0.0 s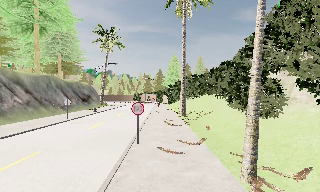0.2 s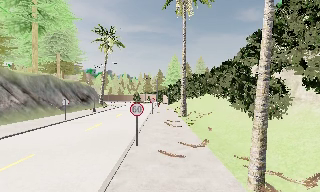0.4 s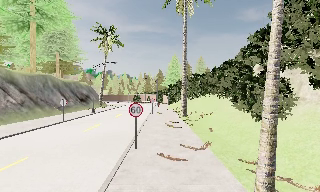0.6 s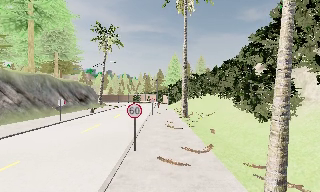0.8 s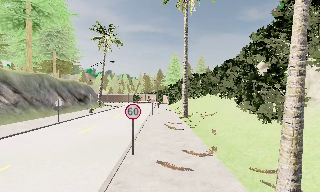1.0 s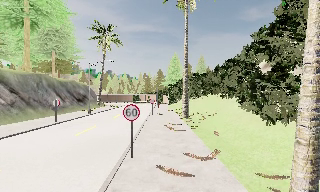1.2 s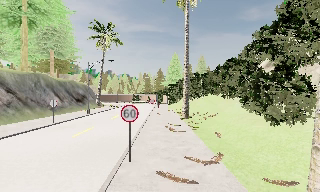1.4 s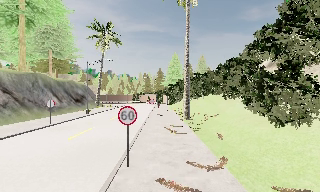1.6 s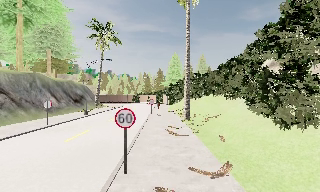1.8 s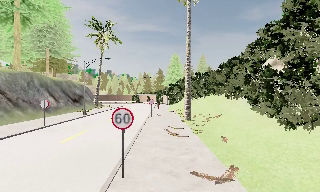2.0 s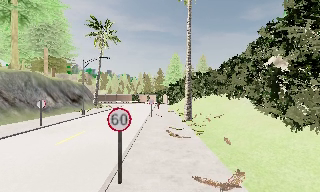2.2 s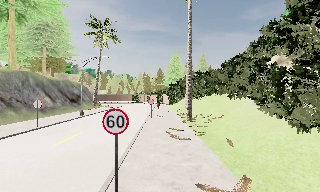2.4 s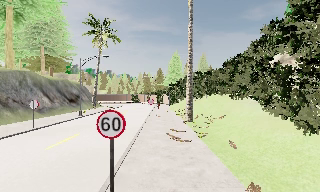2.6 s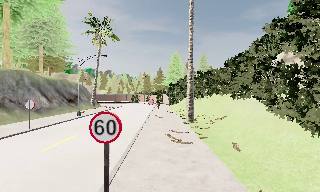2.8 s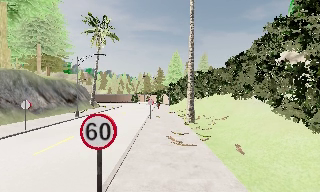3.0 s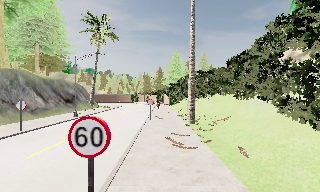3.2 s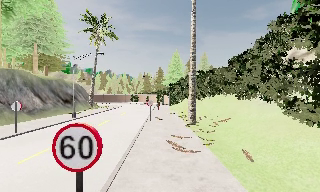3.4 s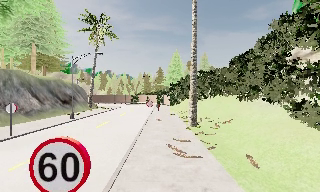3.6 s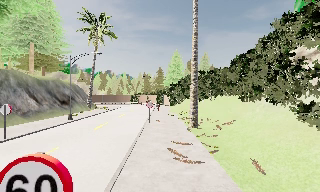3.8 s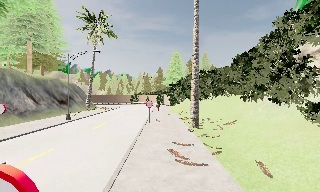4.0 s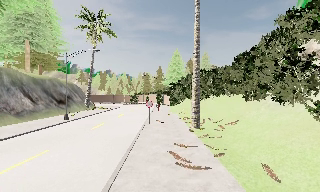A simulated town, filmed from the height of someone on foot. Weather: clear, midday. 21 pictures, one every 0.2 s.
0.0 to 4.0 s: The camera travels forward, about 8 m, so what stands in front looms larger.
The film runs forward here.
